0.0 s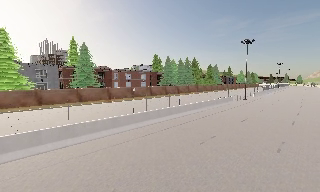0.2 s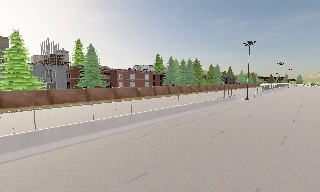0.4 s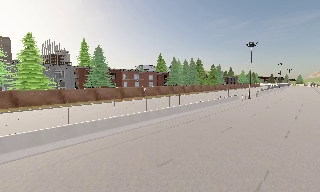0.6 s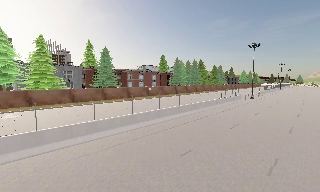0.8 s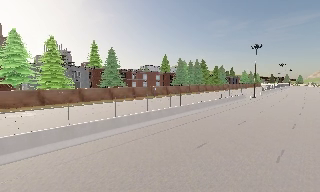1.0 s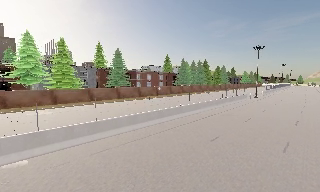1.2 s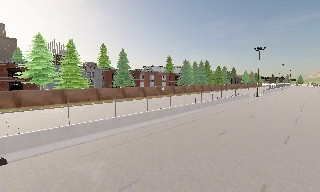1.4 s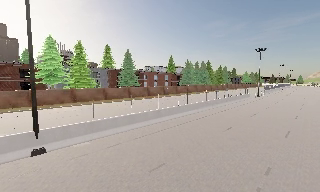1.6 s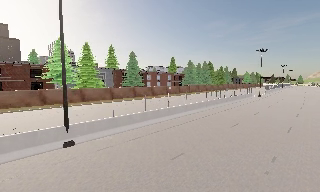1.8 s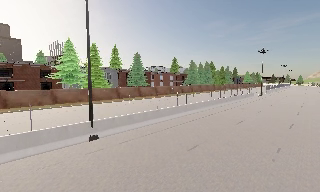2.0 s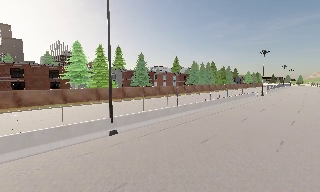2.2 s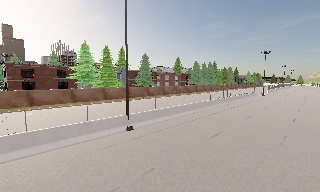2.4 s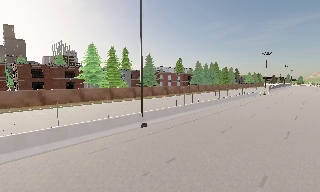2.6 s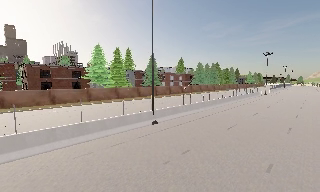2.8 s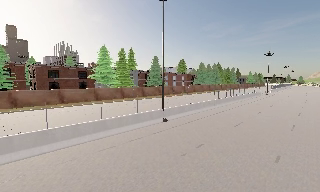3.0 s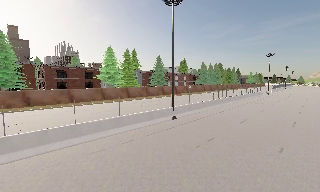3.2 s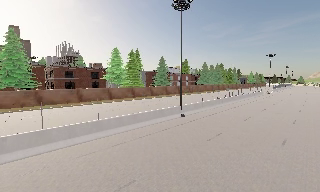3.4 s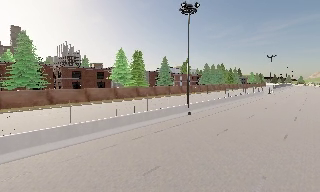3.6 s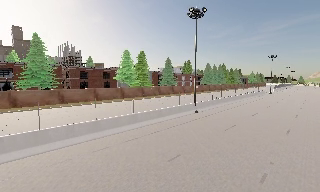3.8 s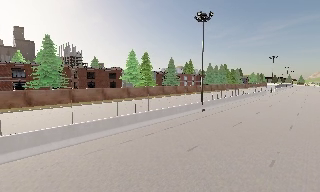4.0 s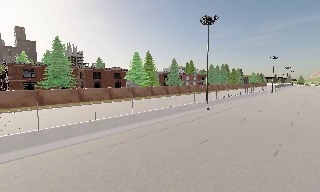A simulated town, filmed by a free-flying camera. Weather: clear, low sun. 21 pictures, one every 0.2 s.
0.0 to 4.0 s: The camera travels backward and to its left, about 30 m, so what stands in front gets smaller.
The film runs backward here.
